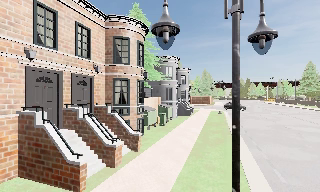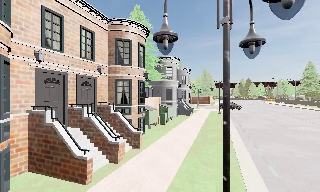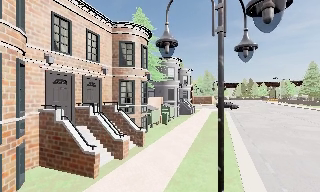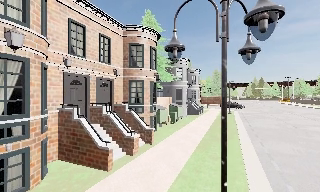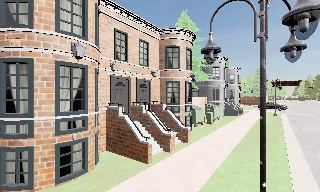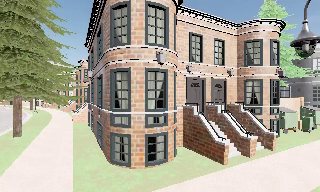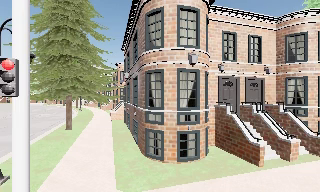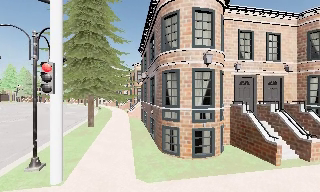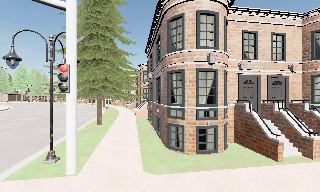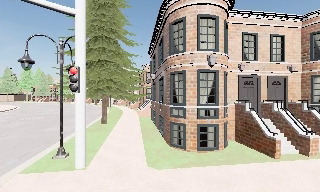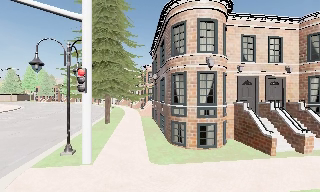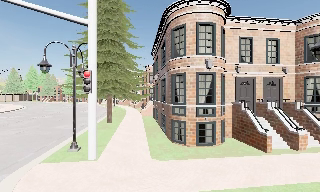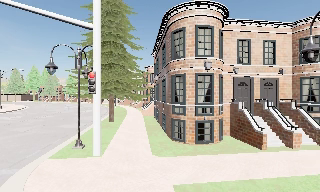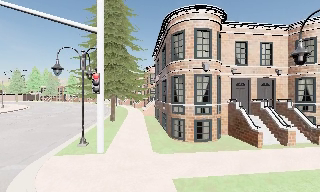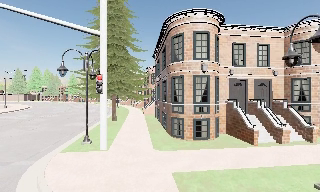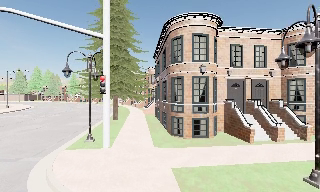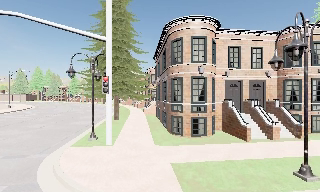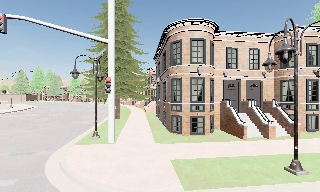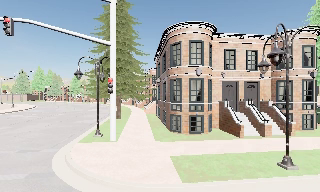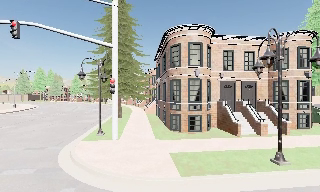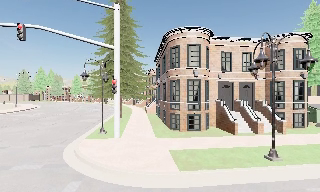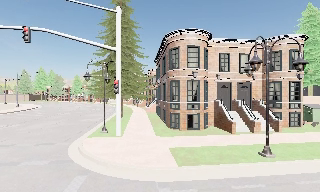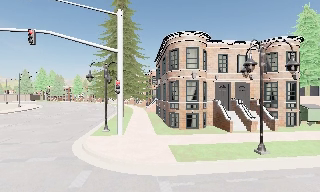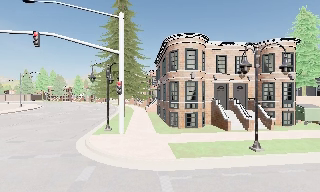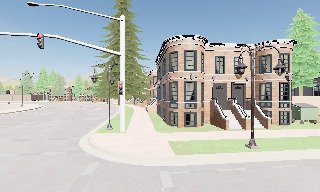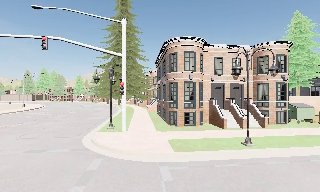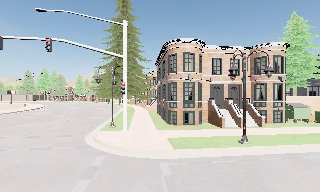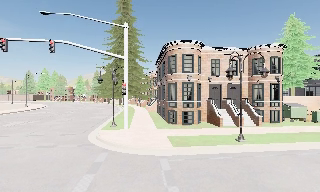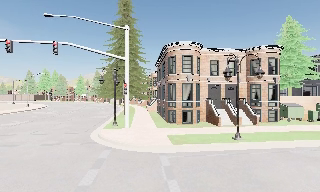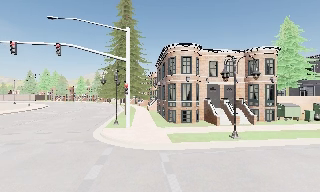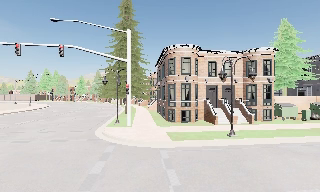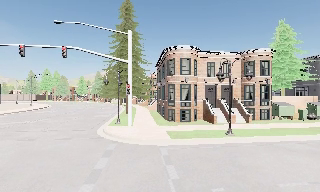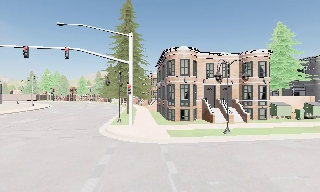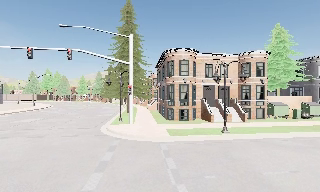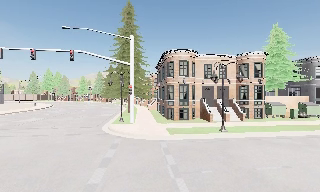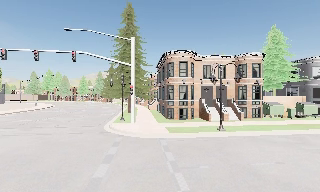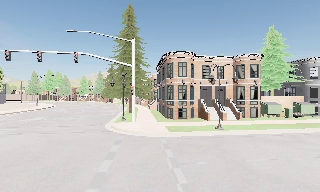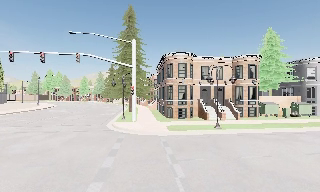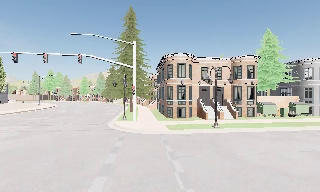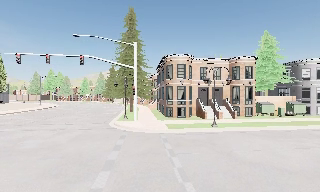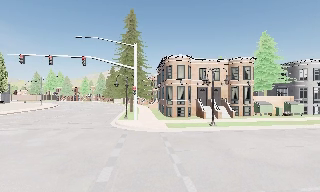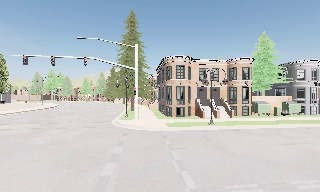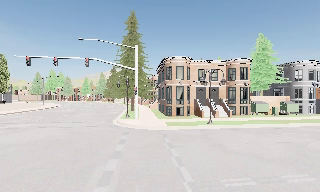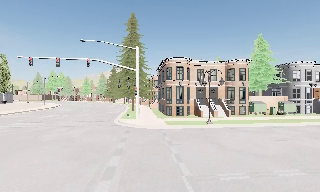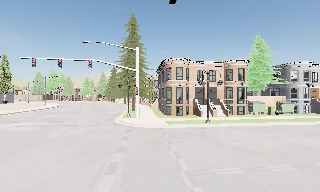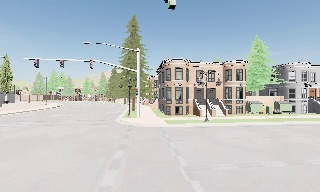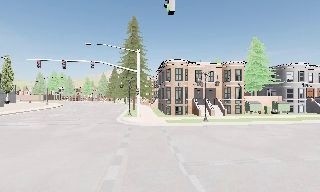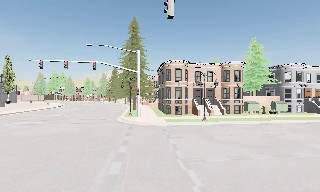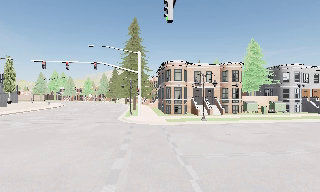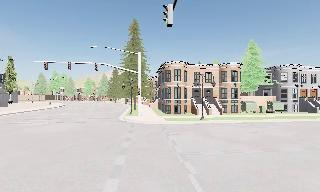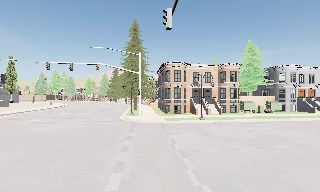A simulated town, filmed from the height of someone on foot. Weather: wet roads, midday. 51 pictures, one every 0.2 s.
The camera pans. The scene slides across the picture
to the right.
The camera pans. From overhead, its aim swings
counterclockwise.
0.0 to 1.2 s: The camera pans to its left, which is counterclockwise from overhead, by about 55 degrees. It travels backward, about 2 m.
1.2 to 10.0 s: The camera swings to its left by about 10 degrees, and the scene slides to the right. It travels backward, about 15 m, so what stands in front gets smaller.
The film runs backward here.
